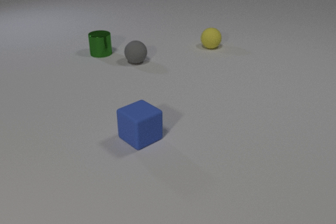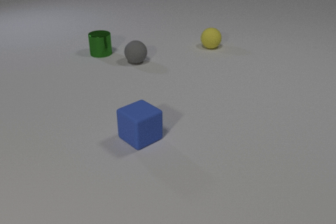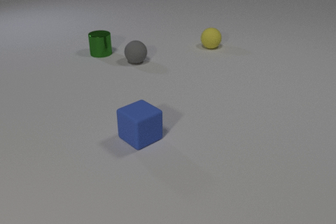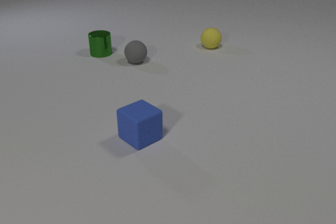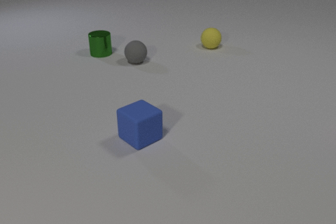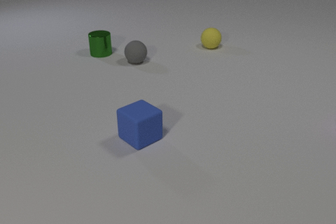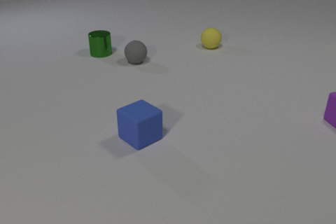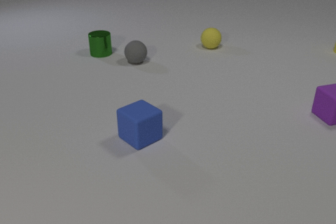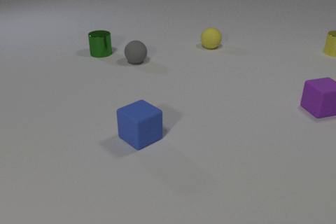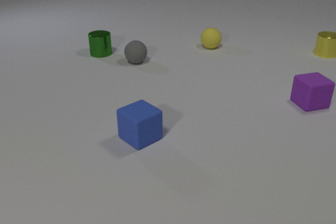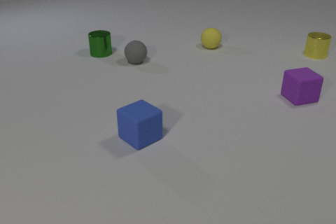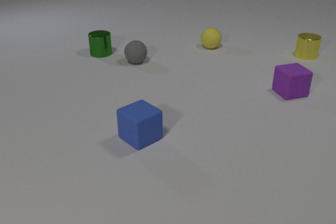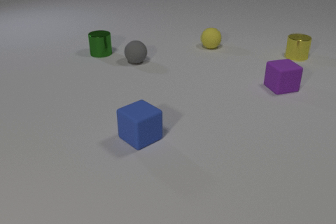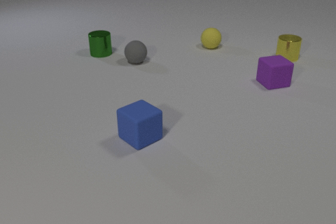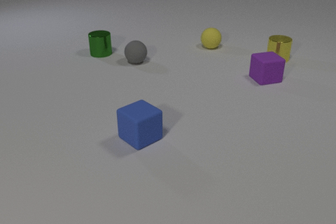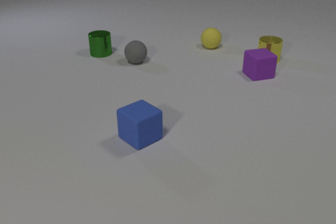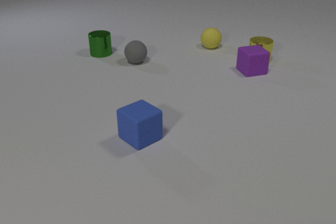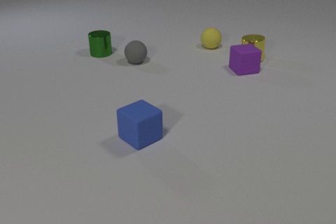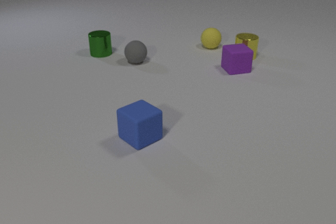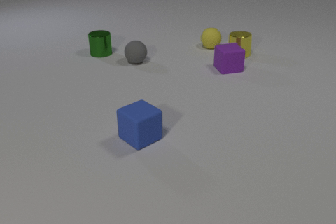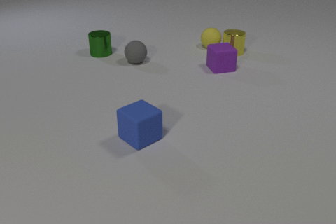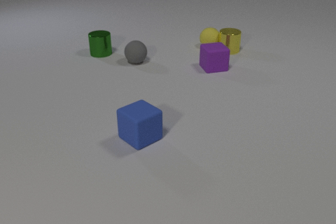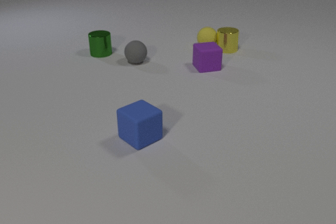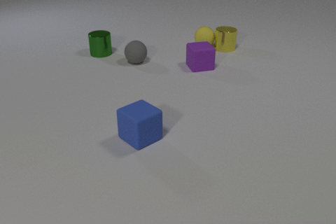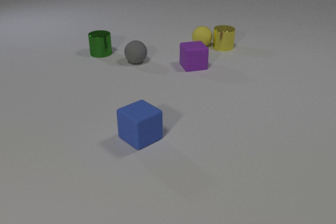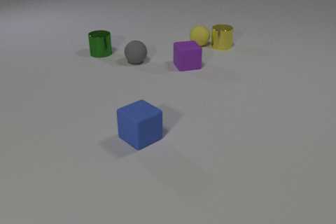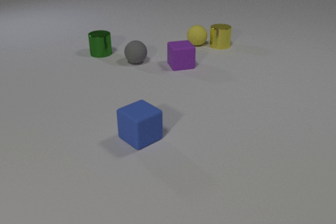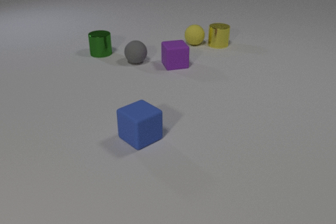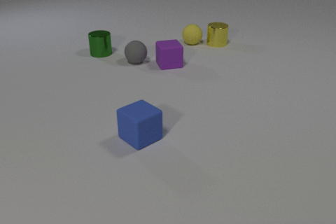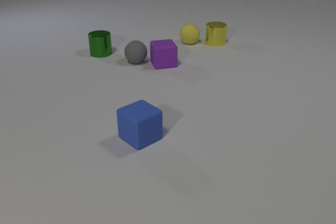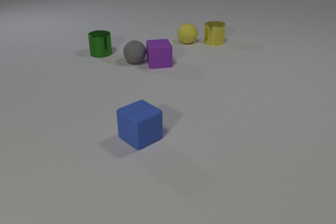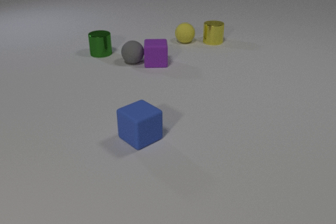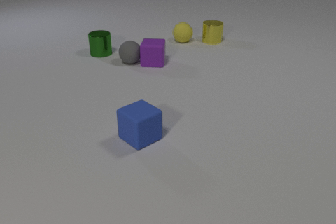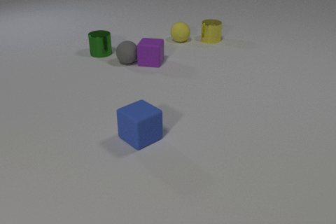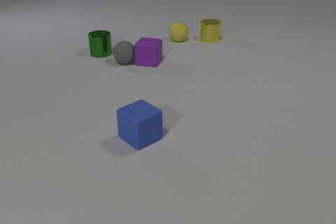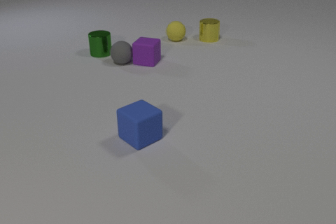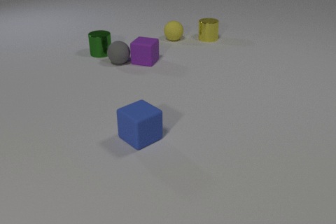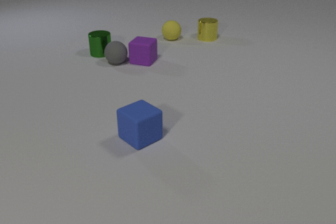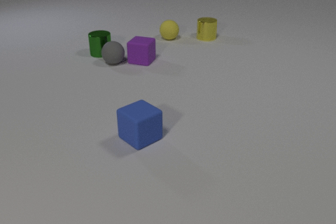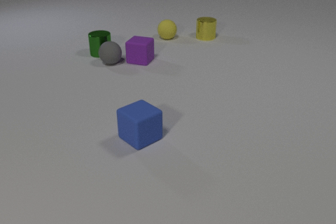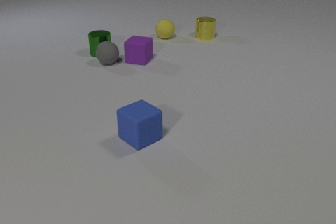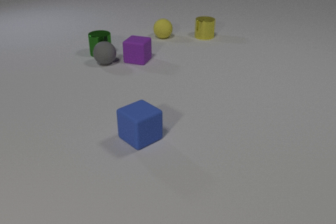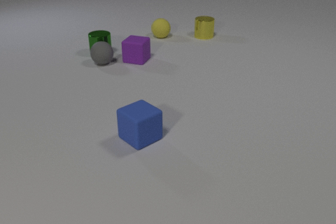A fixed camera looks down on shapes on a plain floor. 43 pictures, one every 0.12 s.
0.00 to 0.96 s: The purple rubber cube comes in at the right edge, slides to the left and away from the camera. The yellow metal cylinder comes in at the right edge, slides to the left and toward the camera.
0.96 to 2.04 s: The purple rubber cube slides to the left and away from the camera. The yellow metal cylinder slides to the left and toward the camera. The purple rubber cube and the yellow metal cylinder collide.
2.04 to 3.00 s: The purple rubber cube slides to the left. The yellow metal cylinder slides to the left and away from the camera. The yellow rubber sphere rolls to the left and away from the camera. The yellow metal cylinder and the yellow rubber sphere collide.
3.00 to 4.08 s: The purple rubber cube slides to the left, spins clockwise seen from above by about 30 degrees, its near face sliding to the left. The yellow metal cylinder slides away from the camera and to the left. The yellow rubber sphere rolls to the left and away from the camera. The gray rubber sphere rolls to the left. The purple rubber cube and the gray rubber sphere collide.
4.08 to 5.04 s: The purple rubber cube slides to the left and away from the camera. The yellow metal cylinder slides away from the camera and to the left. The yellow rubber sphere rolls to the left and away from the camera. The gray rubber sphere rolls to the left.
Are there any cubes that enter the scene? yes.
What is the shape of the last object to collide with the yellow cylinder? sphere.
What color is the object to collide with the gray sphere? purple.
